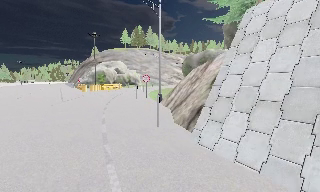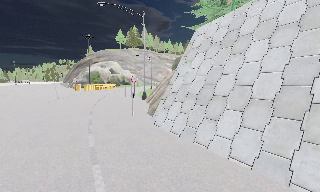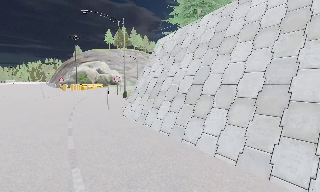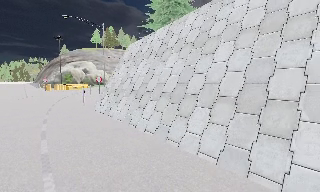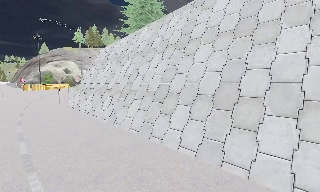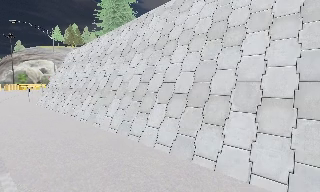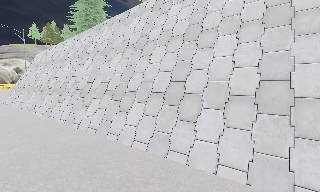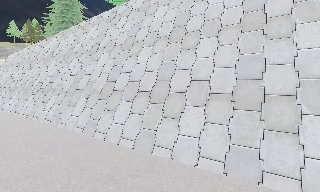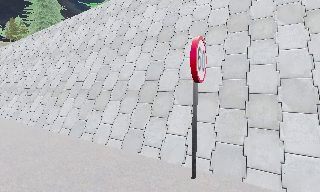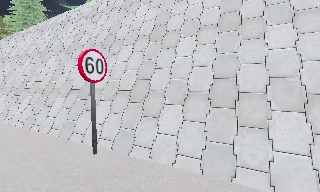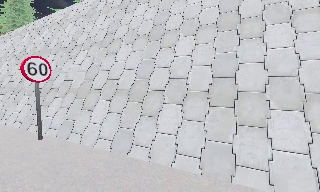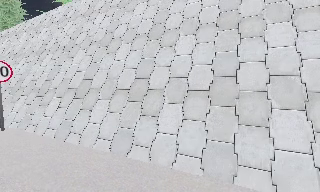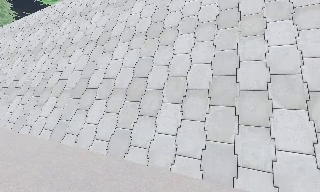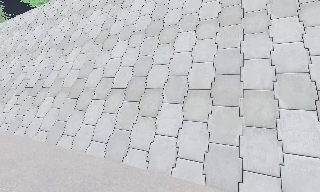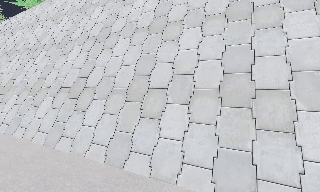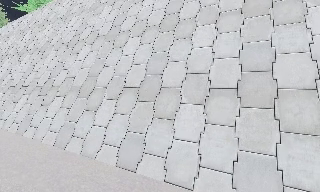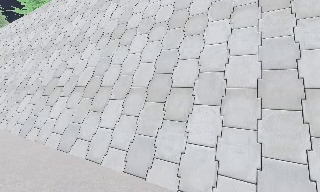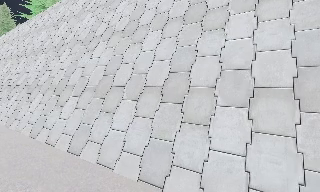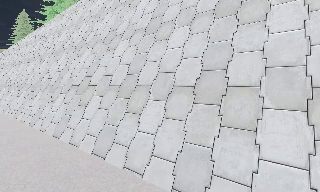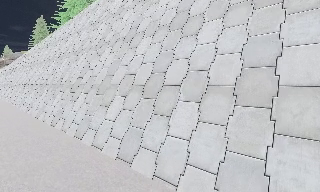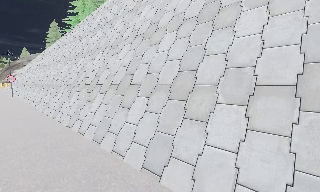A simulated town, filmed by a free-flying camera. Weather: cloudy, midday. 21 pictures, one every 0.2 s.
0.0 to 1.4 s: The camera swings to its right by about 30 degrees, and the scene slides to the left. It travels backward and to its right, about 15 m, so what stands in front gets smaller.
1.4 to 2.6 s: The camera travels to its right and backward, about 12 m, so close, fixed things drift to the left.
2.6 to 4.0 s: The camera pans to its left, which is counterclockwise from overhead, by about 20 degrees. It travels to its right and backward, about 12 m, so close, fixed things drift to the left.
The film runs backward here.
